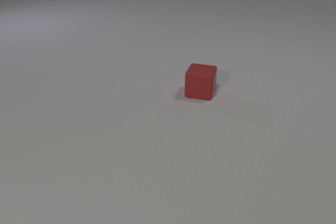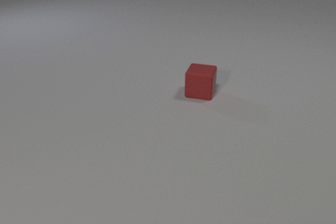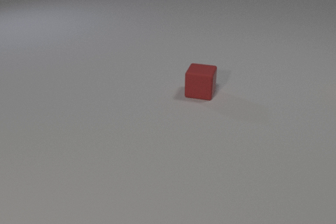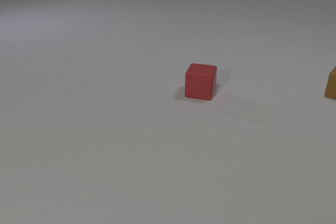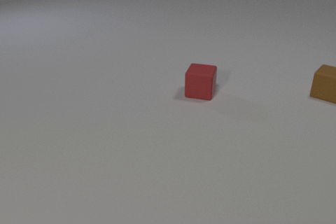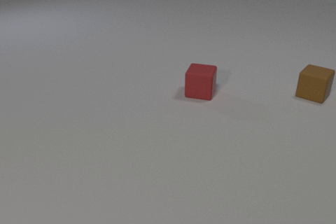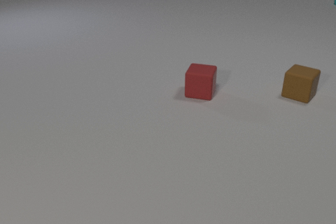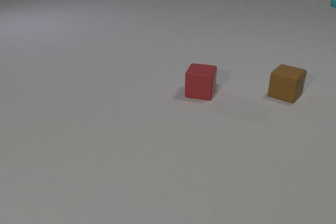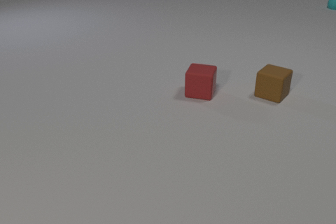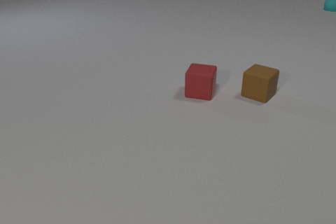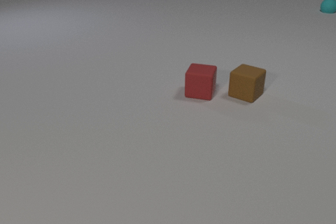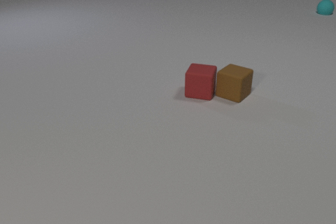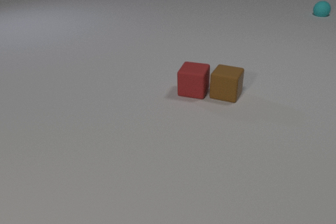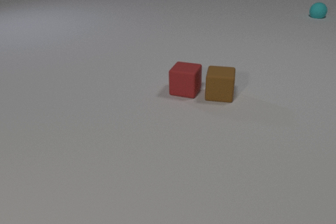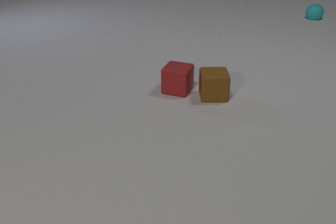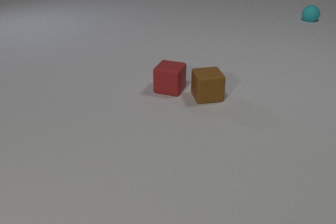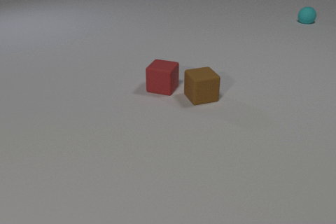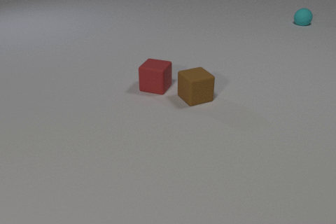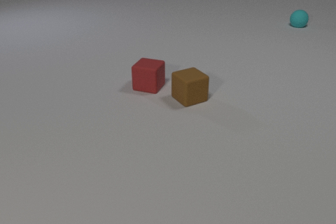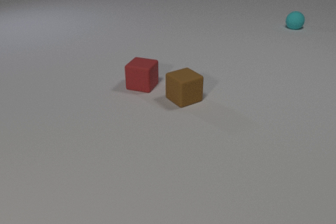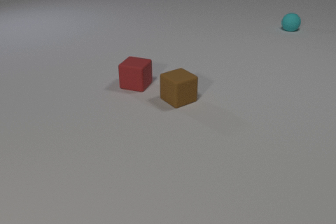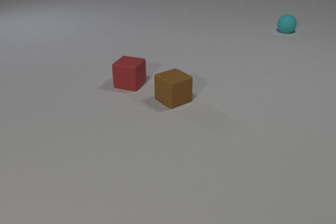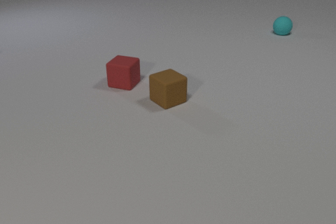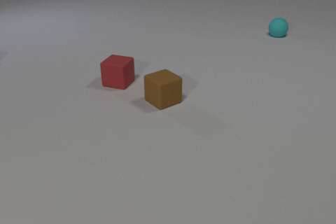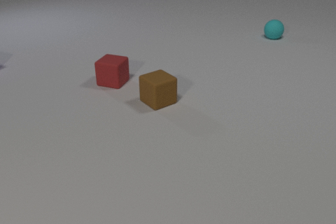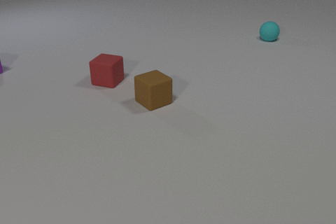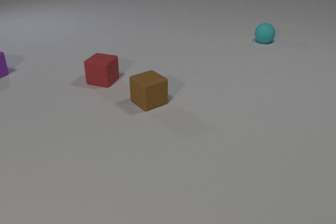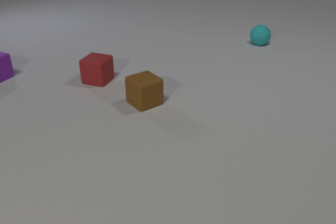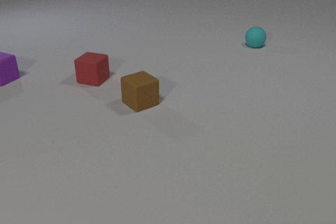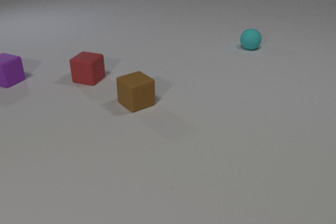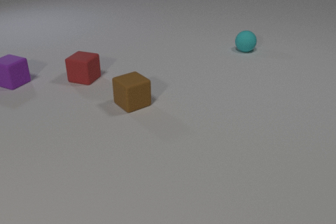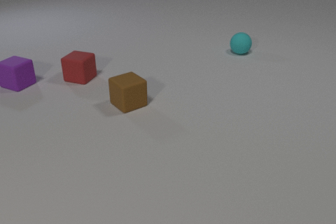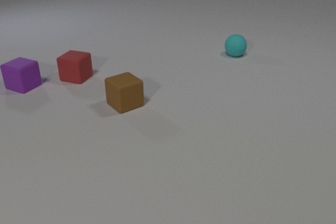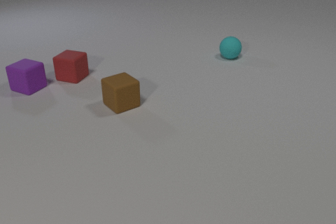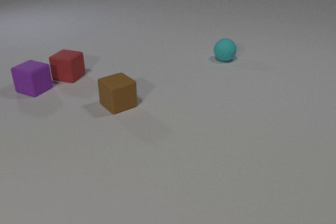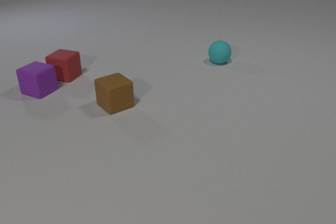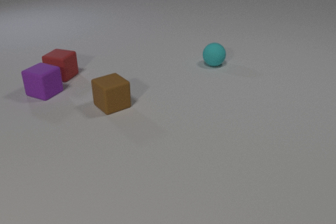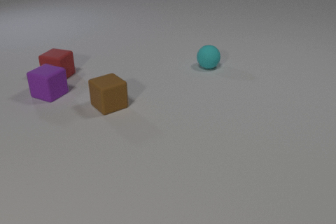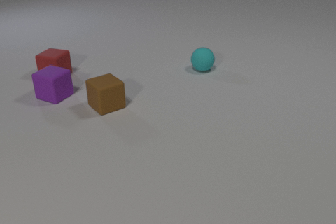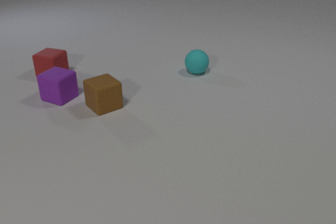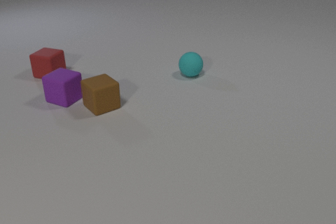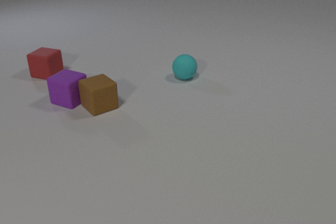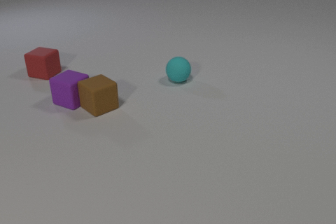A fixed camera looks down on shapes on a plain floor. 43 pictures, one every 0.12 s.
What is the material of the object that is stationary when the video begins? rubber.
What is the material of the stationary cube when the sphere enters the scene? rubber.
How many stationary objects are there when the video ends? 0.
0.00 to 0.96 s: The brown rubber cube comes in at the right edge, slides to the left. The cyan rubber sphere comes in at the right edge, rolls toward the camera.
0.96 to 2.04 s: The brown rubber cube slides to the left, spins so that its near face slides to the right, counterclockwise seen from above. The red rubber cube slides to the left. The cyan rubber sphere rolls toward the camera and to the left. The brown rubber cube and the red rubber cube collide.
2.04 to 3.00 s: The brown rubber cube slides to the left. The red rubber cube slides to the left. The purple rubber cube comes in at the left edge. The cyan rubber sphere rolls toward the camera and to the left.
3.00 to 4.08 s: The brown rubber cube slides to the left. The red rubber cube slides to the left and away from the camera. The purple rubber cube slides toward the camera and to the right. The cyan rubber sphere rolls toward the camera and to the left.
4.08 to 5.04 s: The brown rubber cube slides to the left. The red rubber cube slides to the left and away from the camera. The purple rubber cube slides toward the camera and to the right. The cyan rubber sphere rolls toward the camera and to the left. The brown rubber cube and the purple rubber cube collide.
